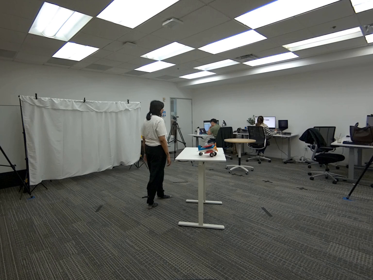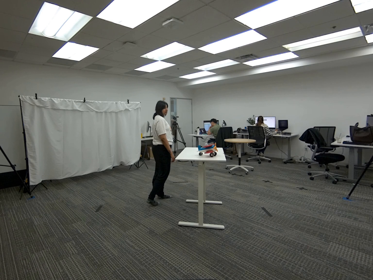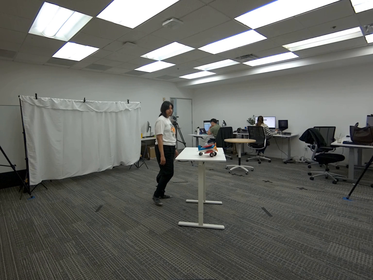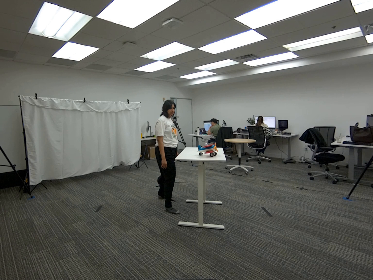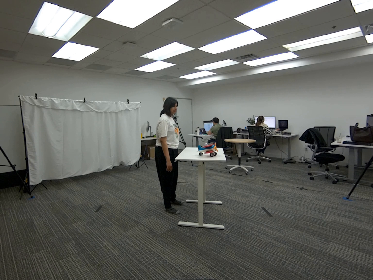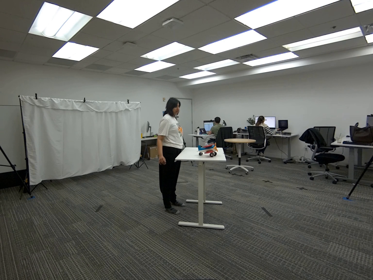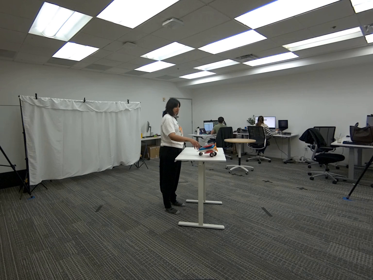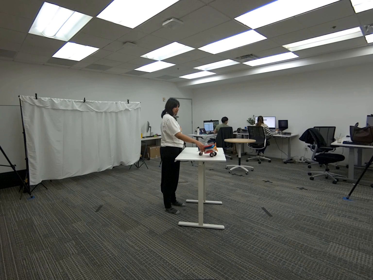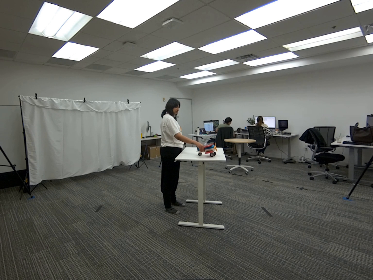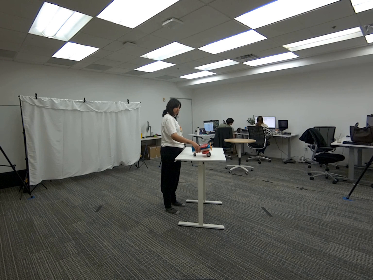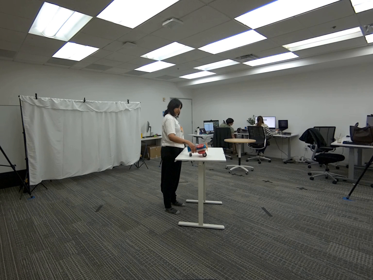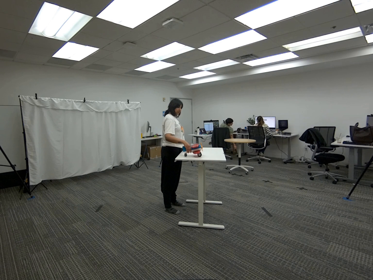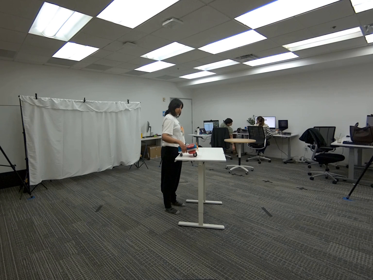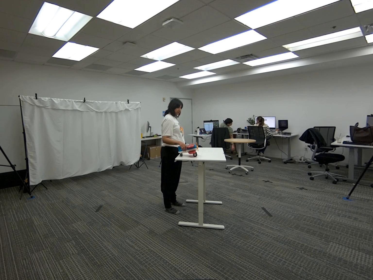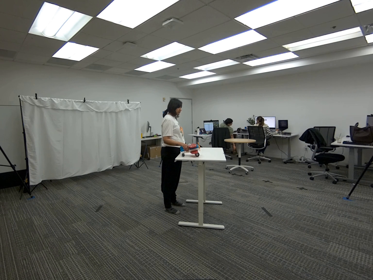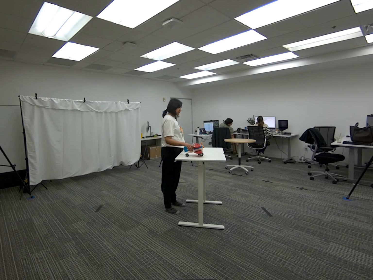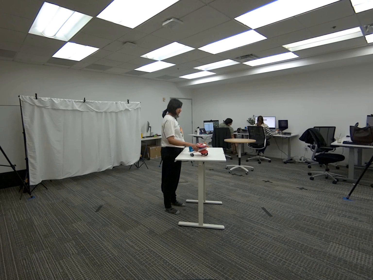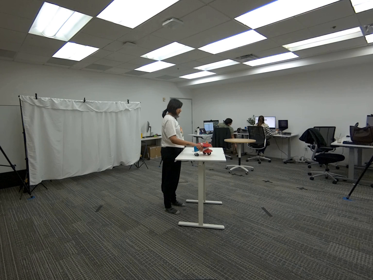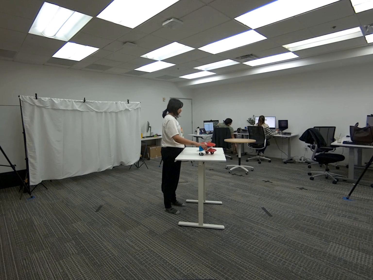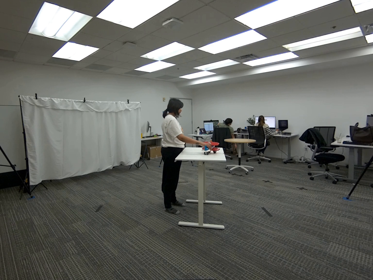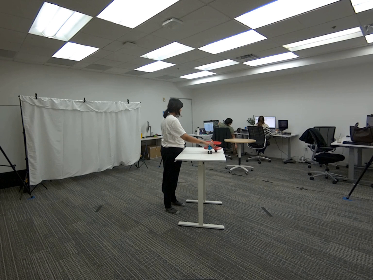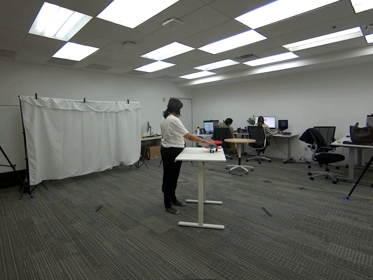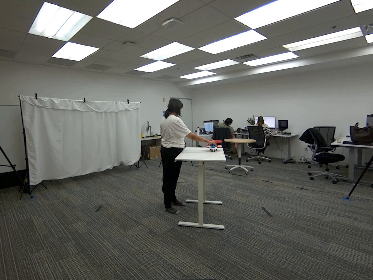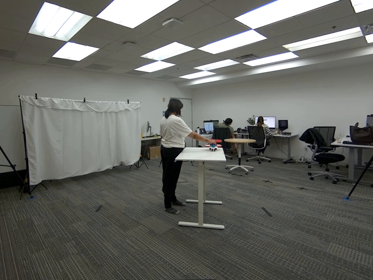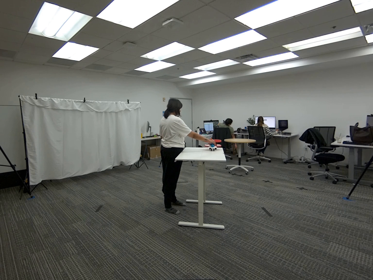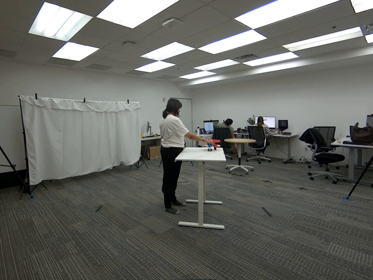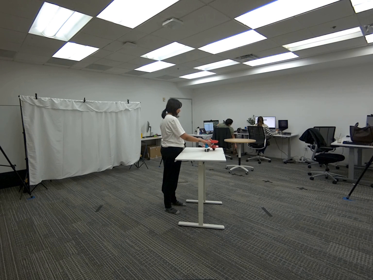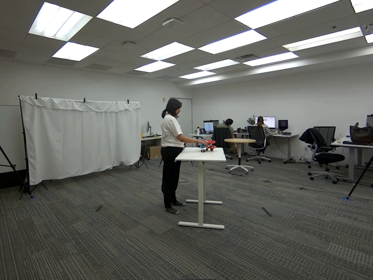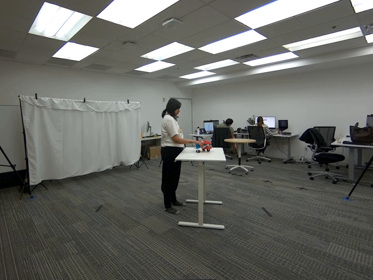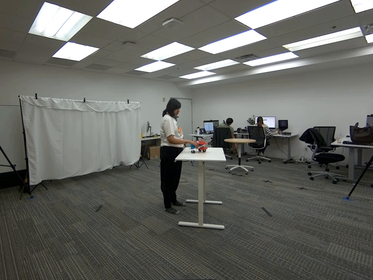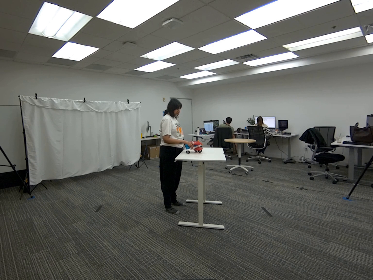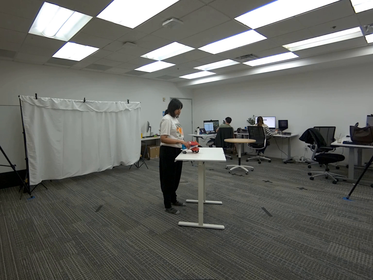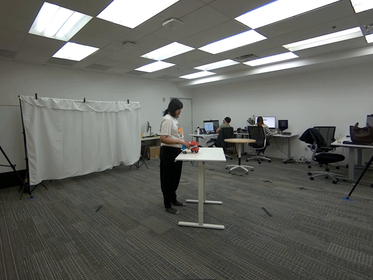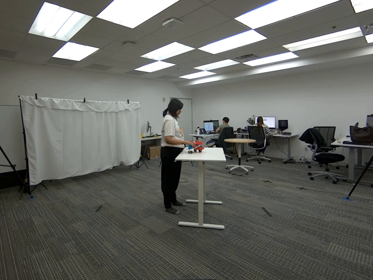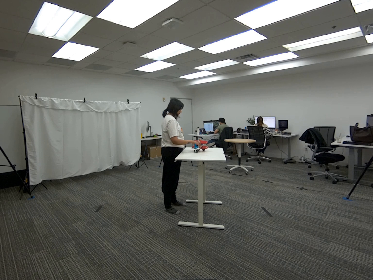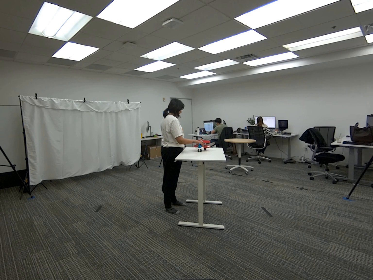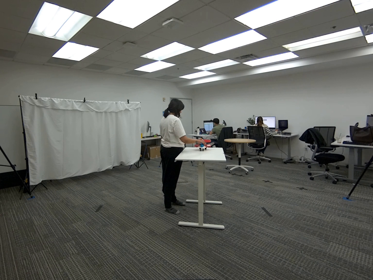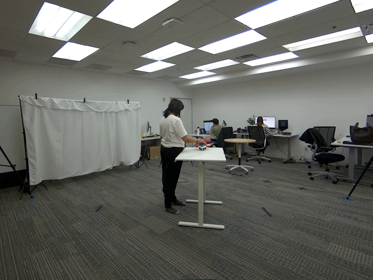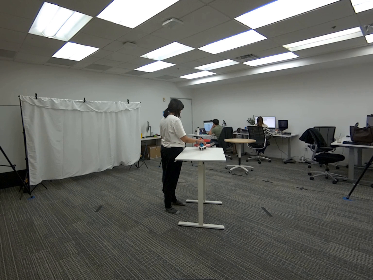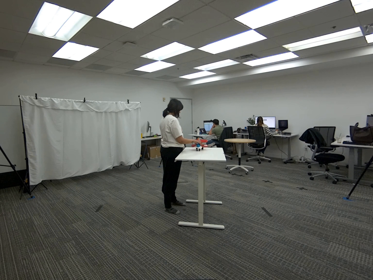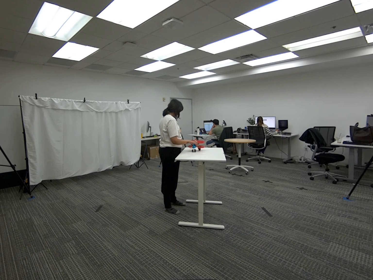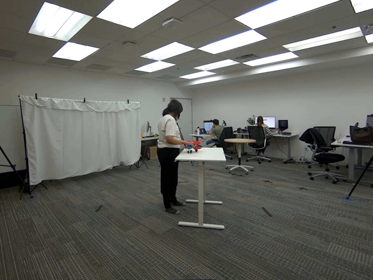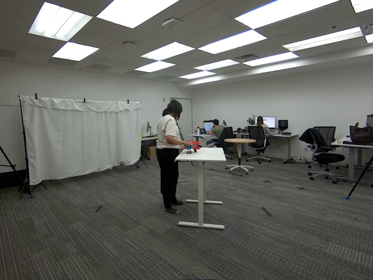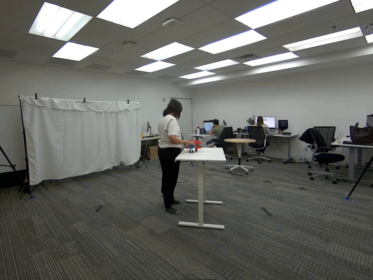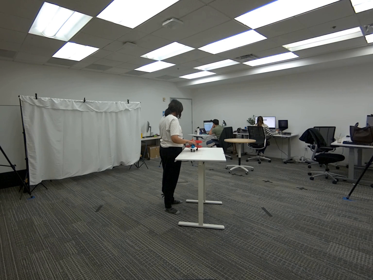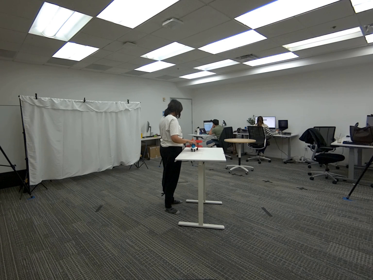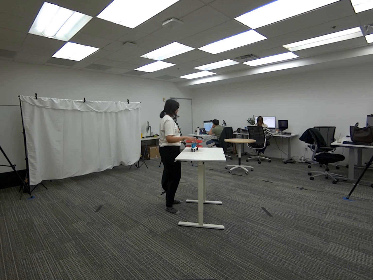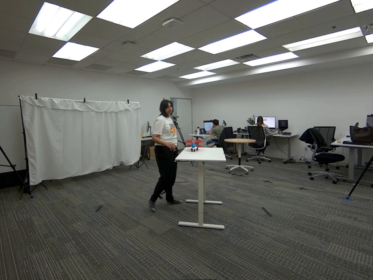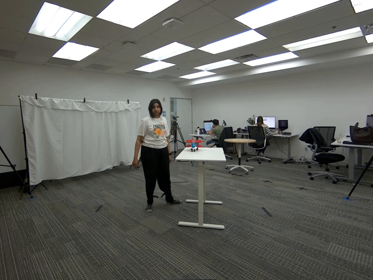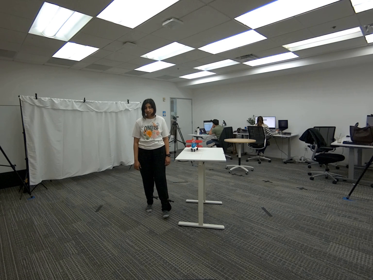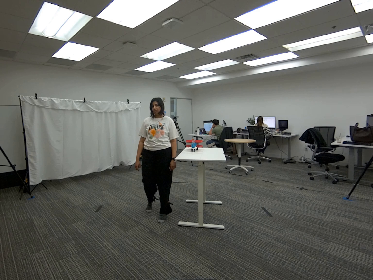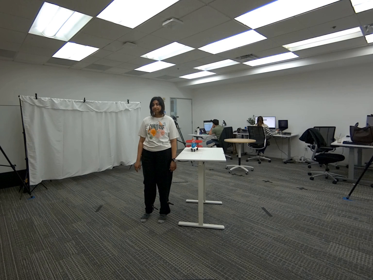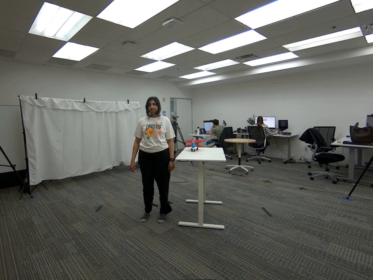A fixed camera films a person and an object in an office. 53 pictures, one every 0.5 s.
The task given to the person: Walk to the airplane on the white desk, place your right hand on the plane and roll it around the desk until finished.
